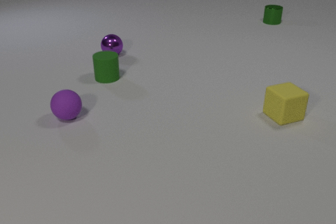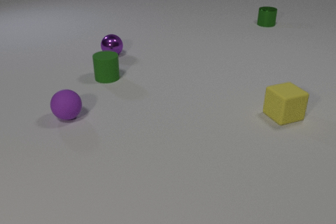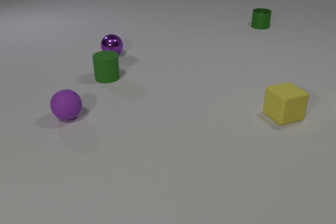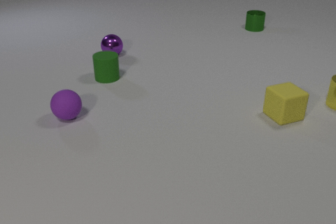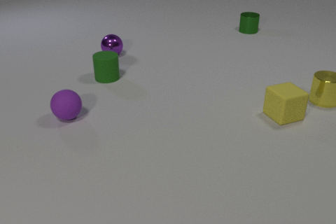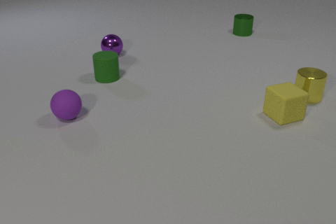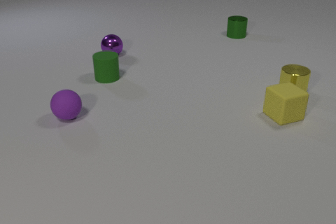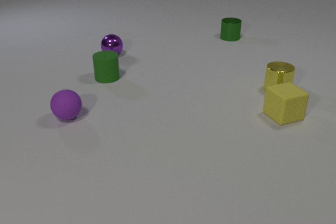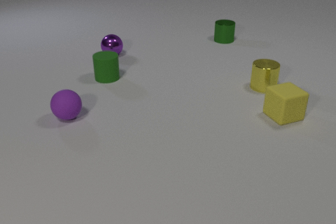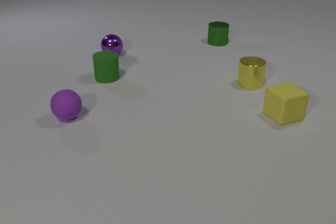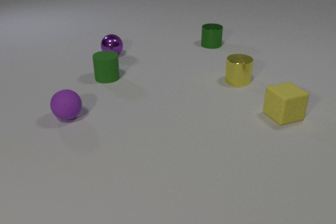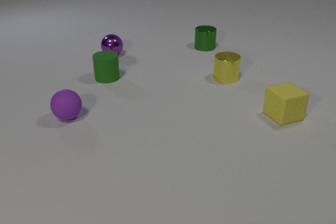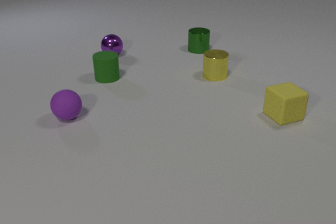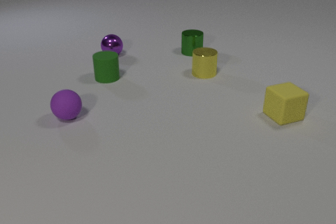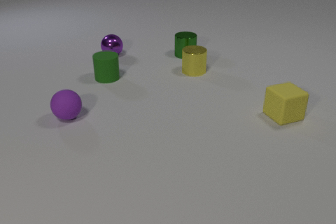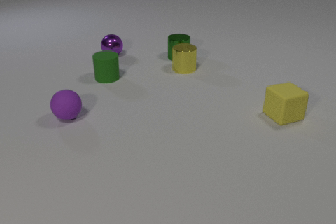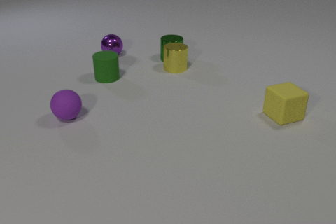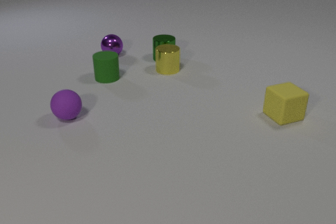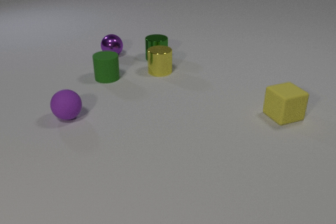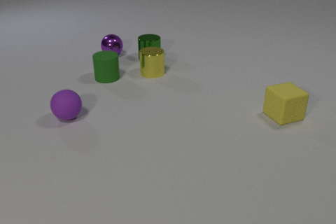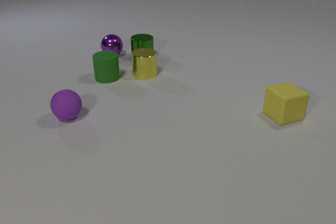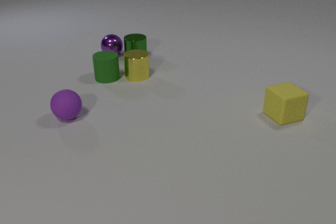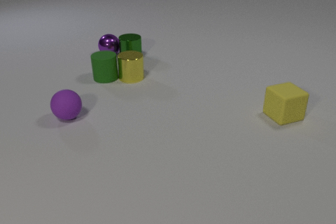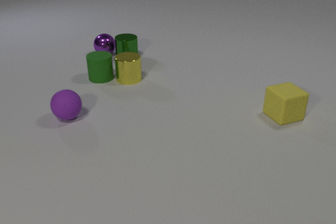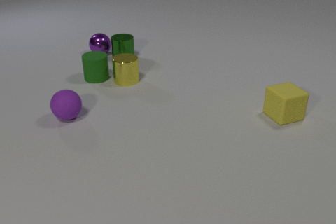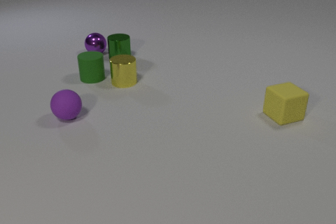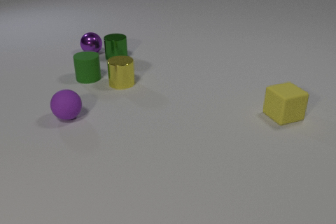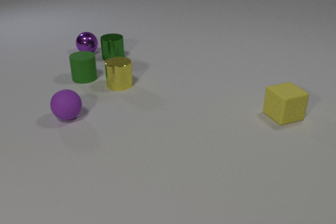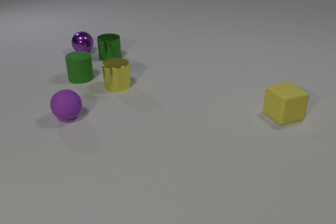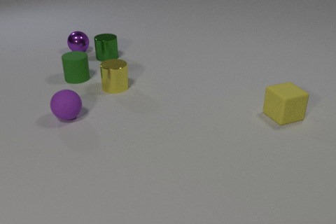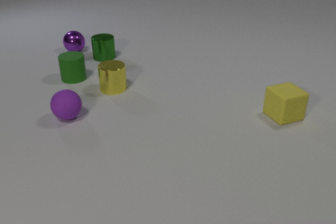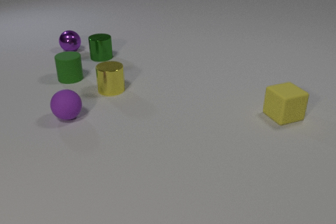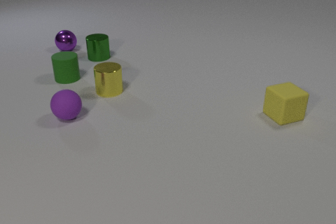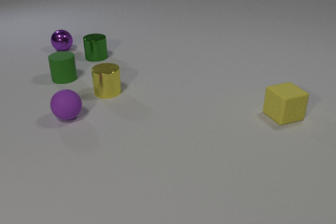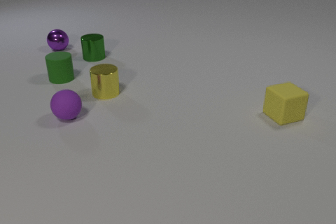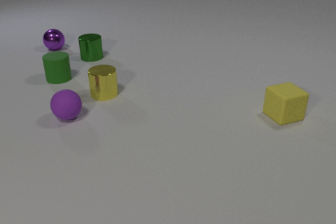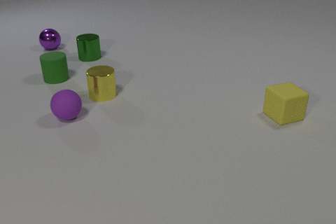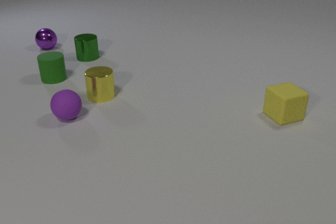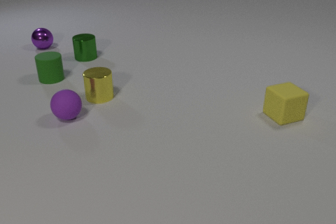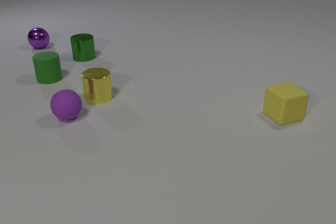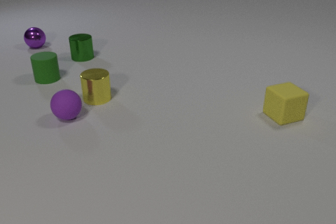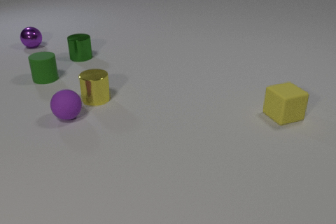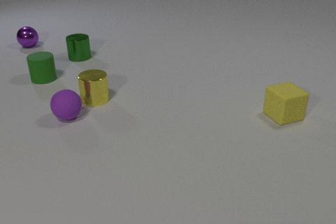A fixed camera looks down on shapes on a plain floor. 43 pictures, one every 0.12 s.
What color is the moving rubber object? green.
What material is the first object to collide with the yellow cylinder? metal.
How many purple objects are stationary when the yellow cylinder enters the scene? 2.
0.00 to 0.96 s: The yellow metal cylinder comes in at the right edge, slides to the left. The green metal cylinder slides toward the camera and to the left.
0.96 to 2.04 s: The yellow metal cylinder slides to the left. The green metal cylinder slides to the left and toward the camera. The yellow metal cylinder and the green metal cylinder collide.
2.04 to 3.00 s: The yellow metal cylinder slides to the left and toward the camera. The green metal cylinder slides to the left. The green rubber cylinder slides to the left. The purple metal sphere rolls to the left and away from the camera. The green metal cylinder and the purple metal sphere collide. The yellow metal cylinder and the green rubber cylinder collide.
3.00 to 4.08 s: The yellow metal cylinder slides toward the camera and to the left. The green metal cylinder slides to the left. The green rubber cylinder slides to the left. The purple metal sphere rolls to the left and away from the camera.
4.08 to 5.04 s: The yellow metal cylinder slides toward the camera and to the left. The green metal cylinder slides to the left. The green rubber cylinder slides to the left. The purple metal sphere rolls to the left and away from the camera.
